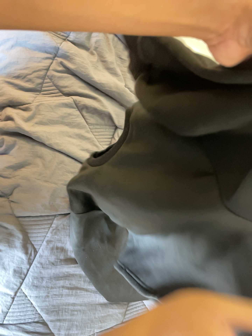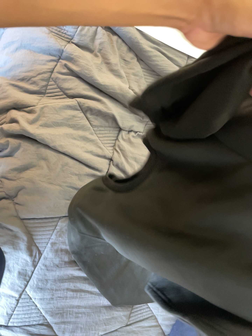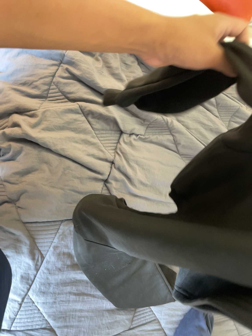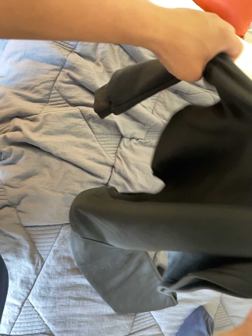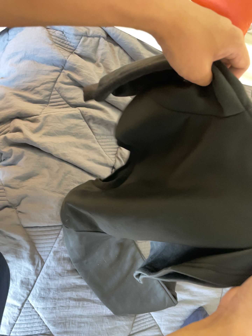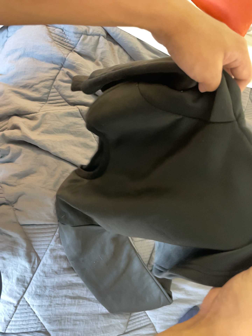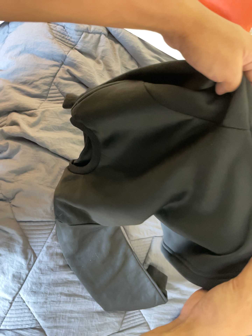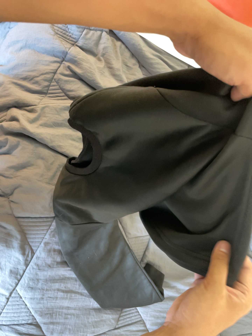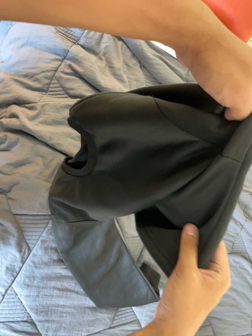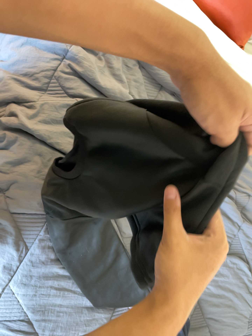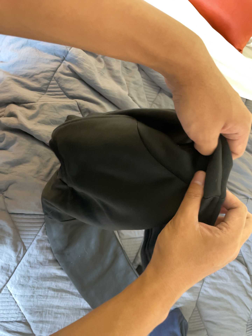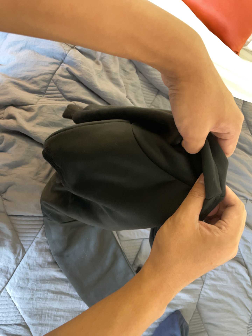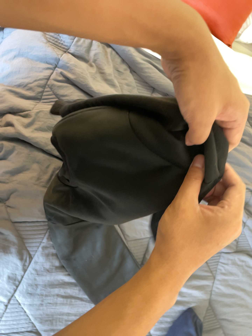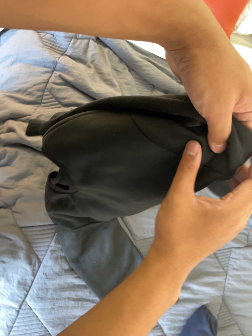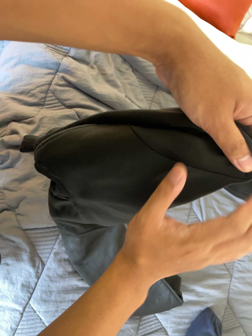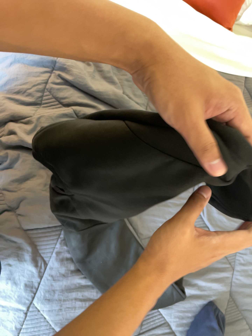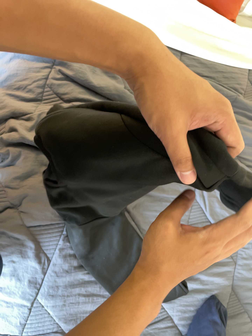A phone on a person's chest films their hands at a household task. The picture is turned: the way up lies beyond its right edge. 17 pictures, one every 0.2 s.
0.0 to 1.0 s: The camera keeps its place and its aim.
1.0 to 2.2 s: The camera shifts only a little, or ends up much as it began.
2.2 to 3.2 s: The camera rolls about its line of sight by about 10 degrees, and the scene rotates counterclockwise.
The film runs backward here.
